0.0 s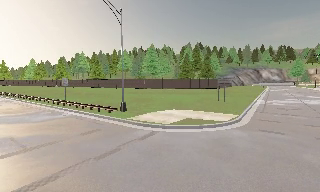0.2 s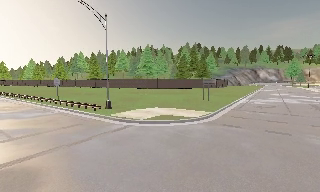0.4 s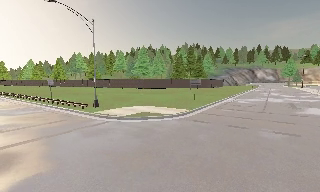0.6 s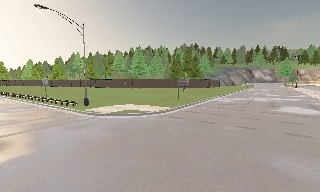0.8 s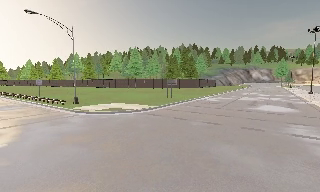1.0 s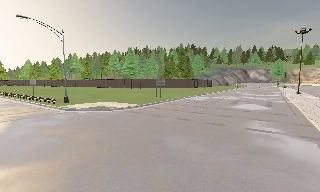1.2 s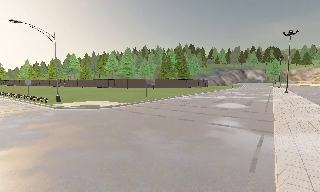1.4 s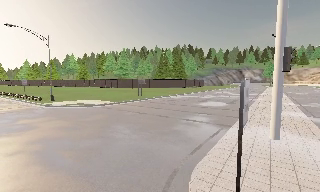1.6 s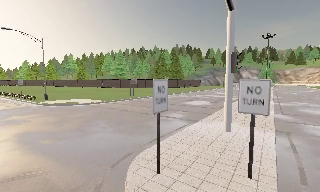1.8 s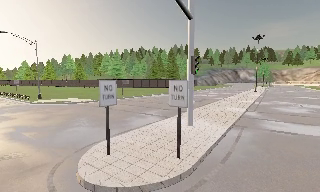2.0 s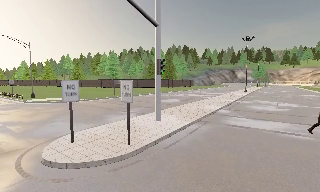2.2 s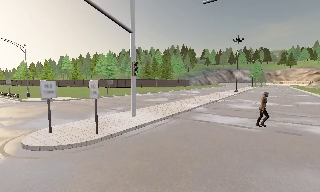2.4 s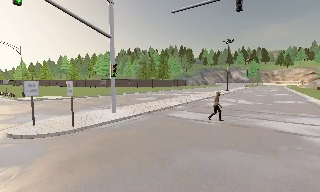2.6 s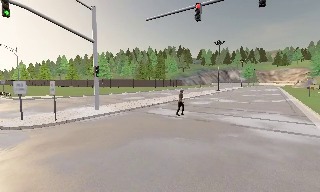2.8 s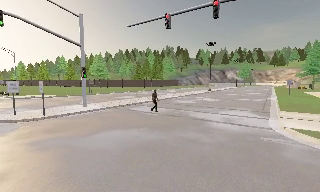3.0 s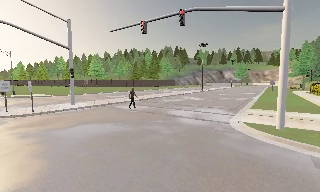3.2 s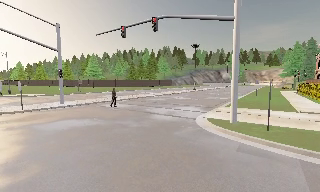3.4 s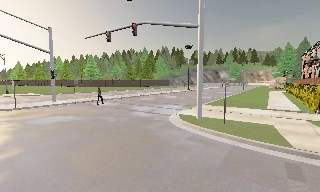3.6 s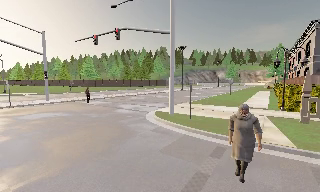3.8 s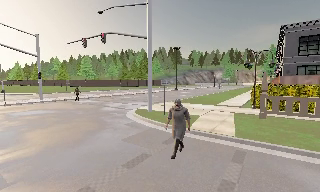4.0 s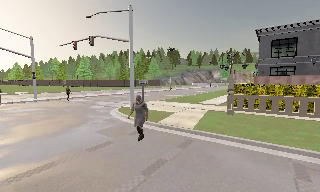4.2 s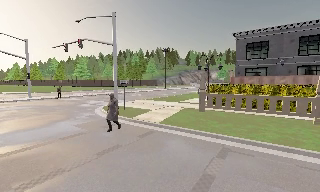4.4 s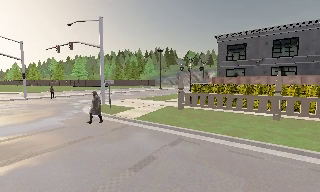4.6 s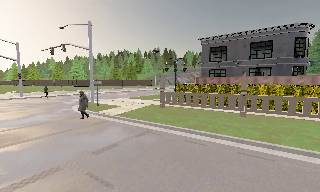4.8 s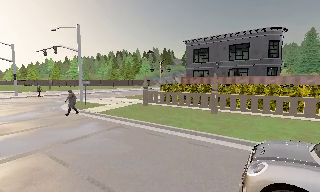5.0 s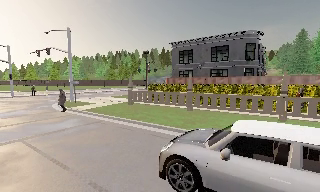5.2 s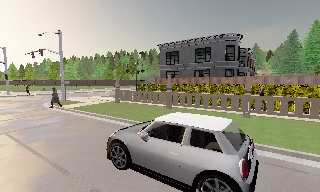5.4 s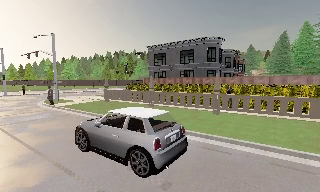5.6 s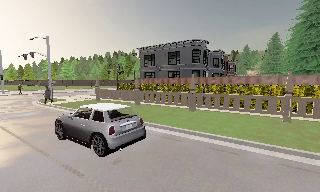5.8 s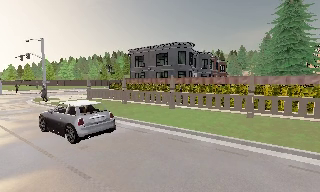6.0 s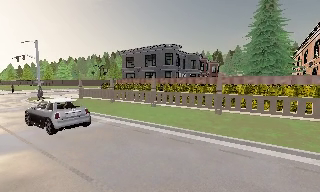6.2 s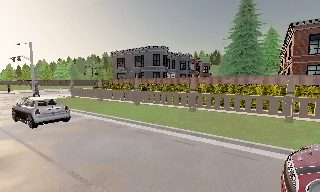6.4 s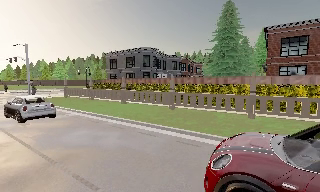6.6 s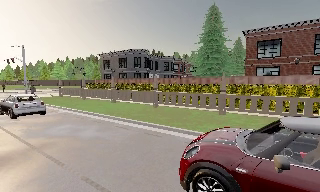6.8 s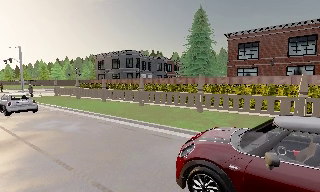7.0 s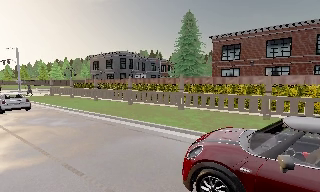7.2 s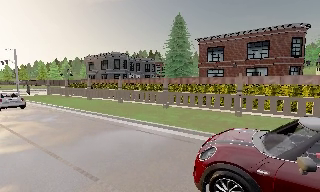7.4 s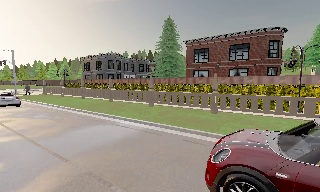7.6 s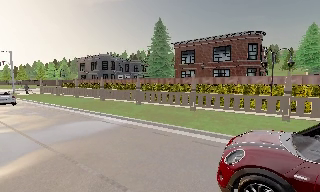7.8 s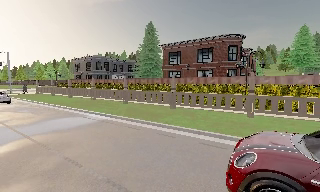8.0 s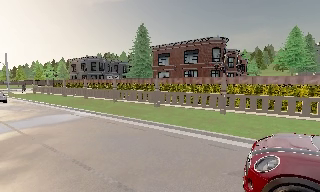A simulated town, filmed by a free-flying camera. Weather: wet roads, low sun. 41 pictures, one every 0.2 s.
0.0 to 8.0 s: The camera travels to its right and backward, about 70 m, so close, fixed things drift to the left.
The film runs backward here.
